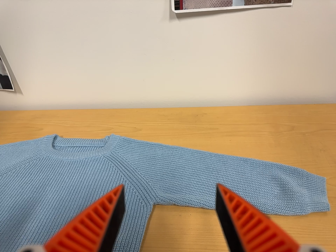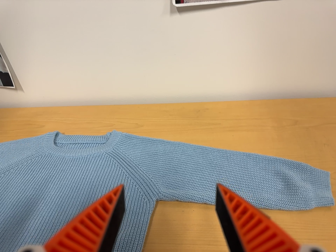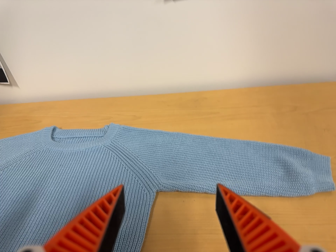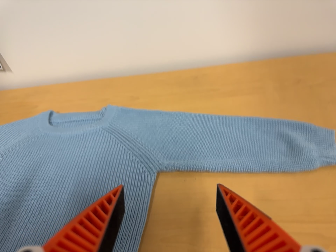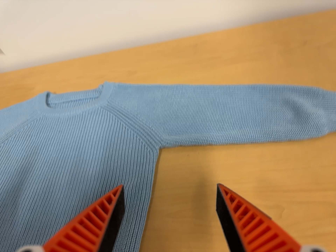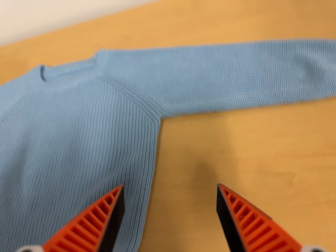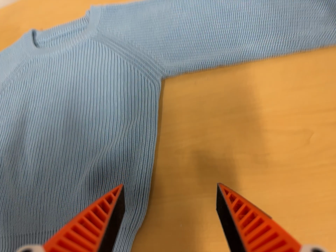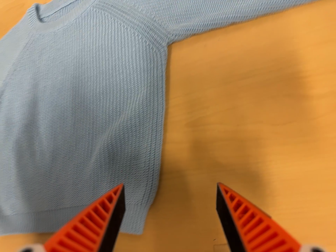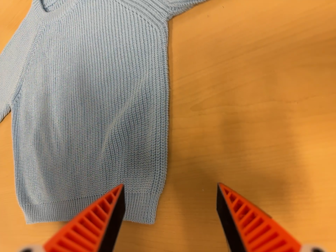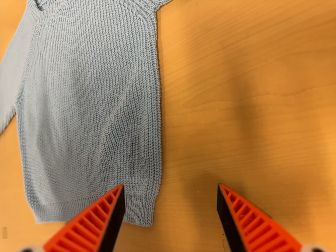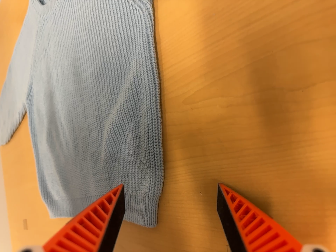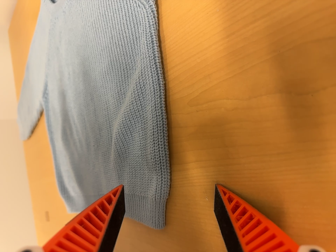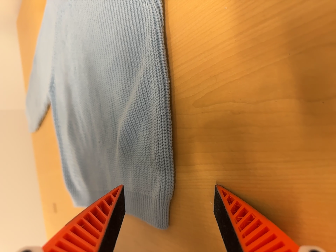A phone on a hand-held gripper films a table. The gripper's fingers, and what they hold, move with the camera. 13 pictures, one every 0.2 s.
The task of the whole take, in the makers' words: fold up.
0.0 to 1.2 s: The camera travels forward and to its right, about 10 cm. Its aim tips toward the bottom of its view by about 30 degrees, and the scene shifts upward. It rolls about its line of sight by about 15 degrees, and the scene rotates counterclockwise.
1.2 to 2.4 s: The camera pans to its left by about 30 degrees. It travels to its right, forward and toward the top of its view, about 16 cm. Its aim tips toward the bottom of its view by about 25 degrees, and the scene shifts upward. It rolls about its line of sight by about 10 degrees, and the scene rotates counterclockwise.
The film runs forward here.
